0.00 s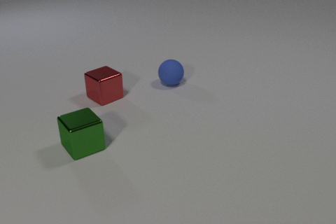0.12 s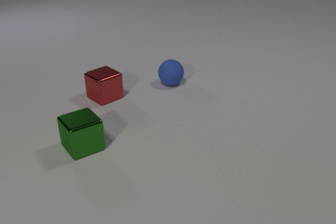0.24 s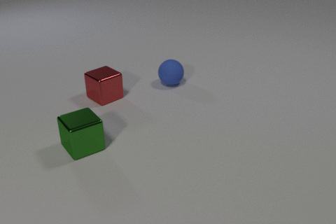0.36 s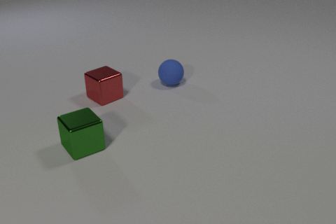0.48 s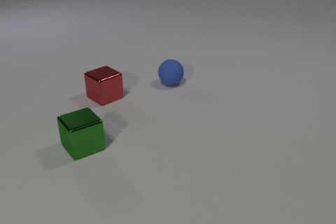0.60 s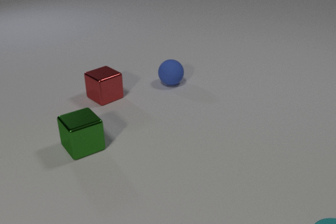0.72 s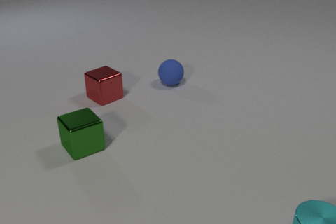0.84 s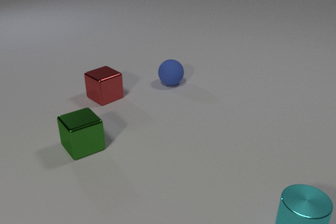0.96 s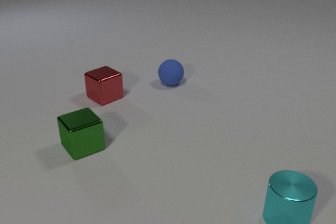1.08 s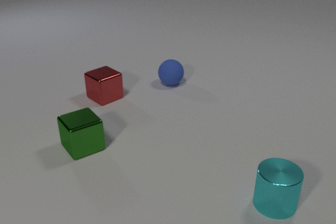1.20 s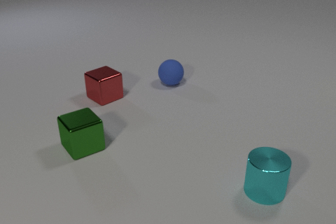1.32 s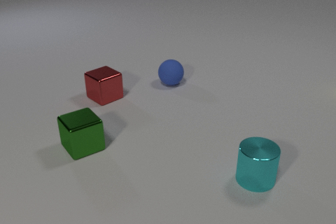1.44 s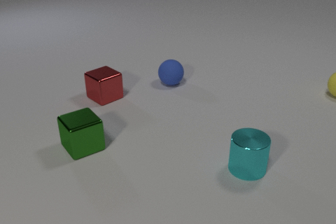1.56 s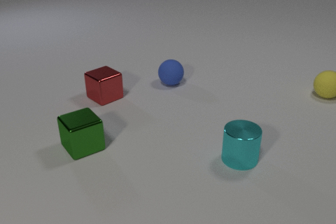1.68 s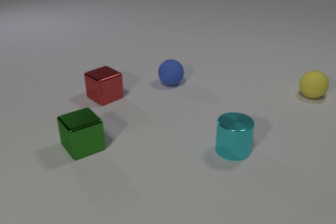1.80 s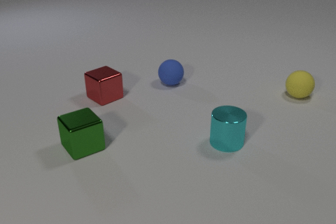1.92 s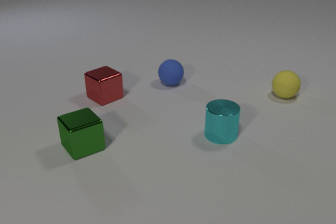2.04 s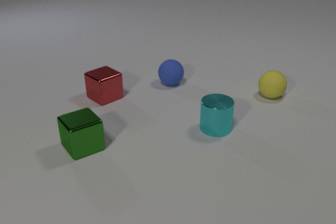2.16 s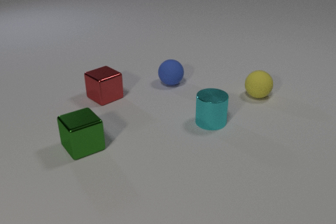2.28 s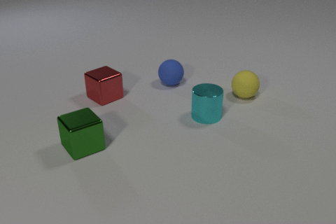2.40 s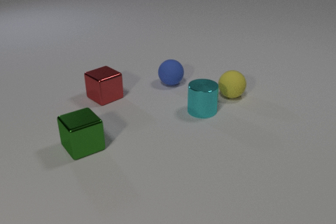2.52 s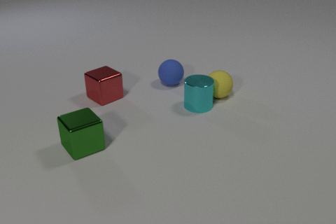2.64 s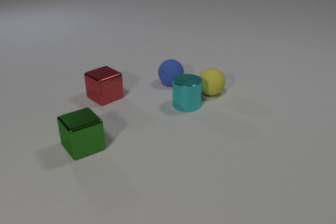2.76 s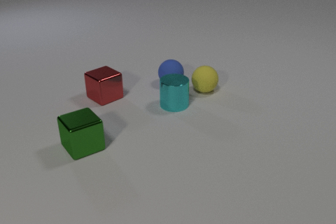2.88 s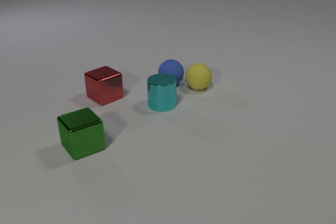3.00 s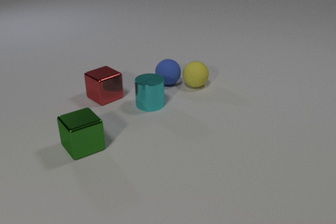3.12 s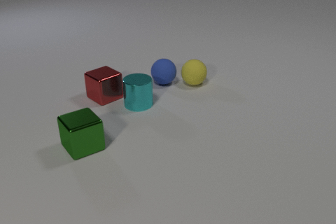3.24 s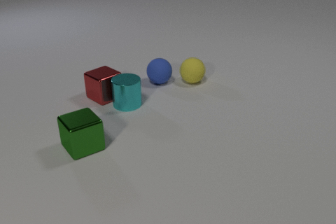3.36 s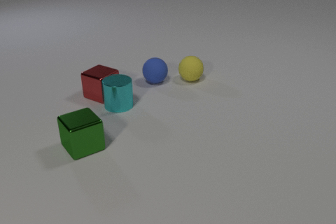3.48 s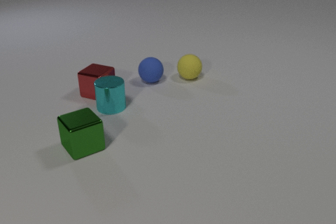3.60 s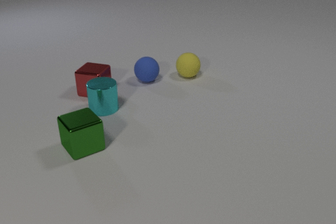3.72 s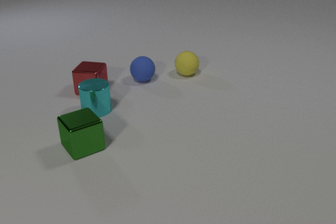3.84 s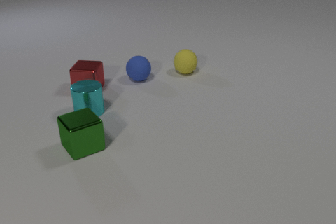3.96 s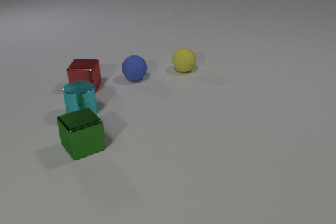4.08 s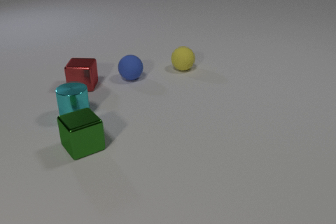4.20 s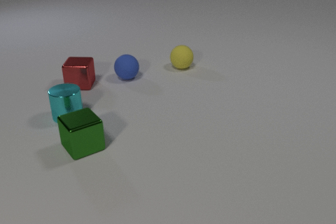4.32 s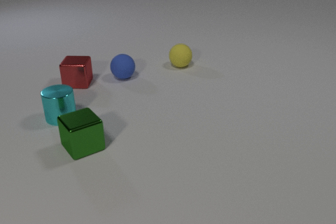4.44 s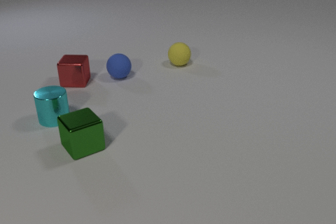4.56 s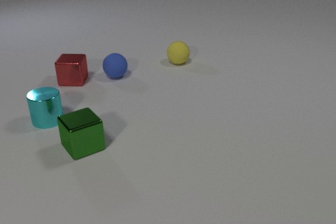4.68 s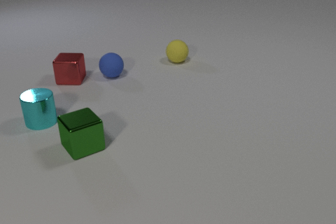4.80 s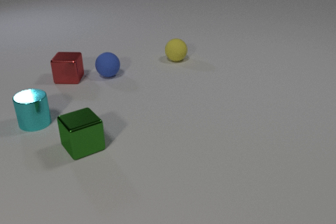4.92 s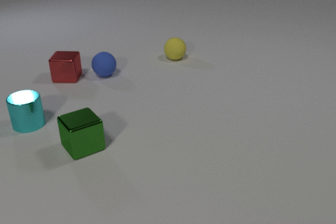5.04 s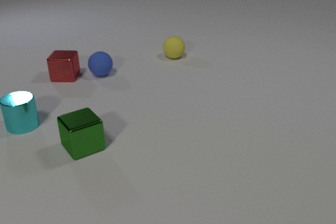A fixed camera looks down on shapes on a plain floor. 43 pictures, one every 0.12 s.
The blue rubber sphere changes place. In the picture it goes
to the left.
The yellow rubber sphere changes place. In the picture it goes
to the left.
0.00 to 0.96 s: The cyan metal cylinder comes in at the bottom edge, slides away from the camera and to the left.
0.96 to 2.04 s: The cyan metal cylinder slides away from the camera and to the left. The yellow rubber sphere comes in at the right edge, rolls to the left.
2.04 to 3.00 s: The cyan metal cylinder slides to the left and away from the camera. The yellow rubber sphere rolls to the left. The cyan metal cylinder and the yellow rubber sphere collide. The yellow rubber sphere and the blue rubber sphere collide.
3.00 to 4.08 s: The cyan metal cylinder slides to the left. The yellow rubber sphere rolls away from the camera. The blue rubber sphere rolls to the left. The red metal cube slides away from the camera and to the left, spins so that its near face slides to the right, counterclockwise seen from above. The cyan metal cylinder and the red metal cube collide.
4.08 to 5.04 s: The cyan metal cylinder slides to the left. The yellow rubber sphere rolls away from the camera. The blue rubber sphere rolls to the left and away from the camera. The red metal cube slides away from the camera and to the left.
What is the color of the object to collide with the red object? cyan.
What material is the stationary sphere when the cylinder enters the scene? rubber.
How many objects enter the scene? 2.
